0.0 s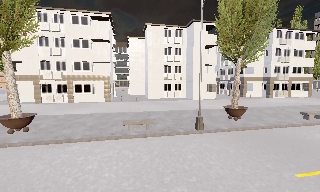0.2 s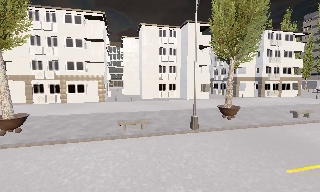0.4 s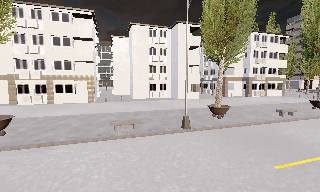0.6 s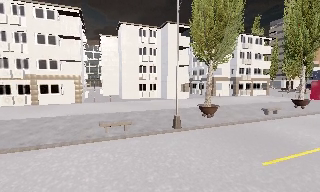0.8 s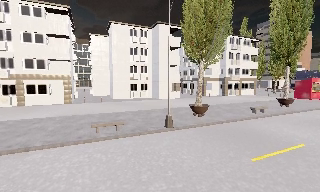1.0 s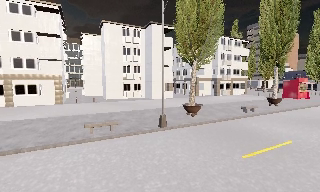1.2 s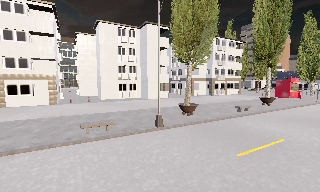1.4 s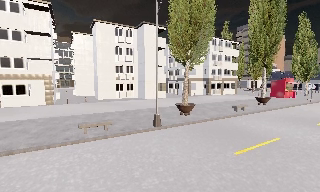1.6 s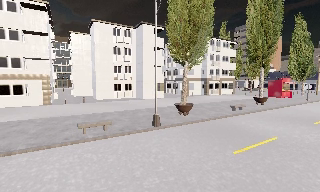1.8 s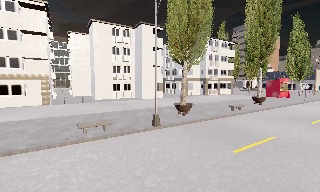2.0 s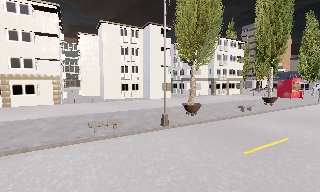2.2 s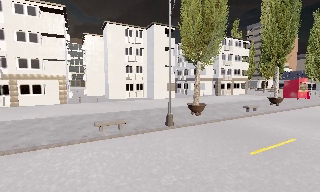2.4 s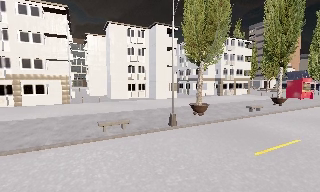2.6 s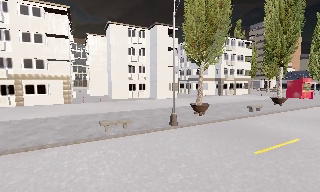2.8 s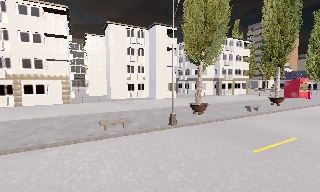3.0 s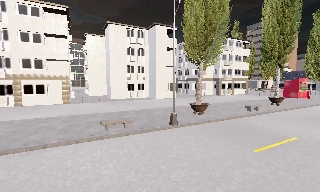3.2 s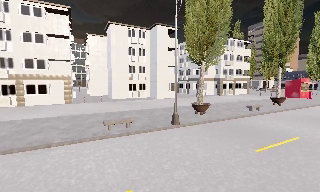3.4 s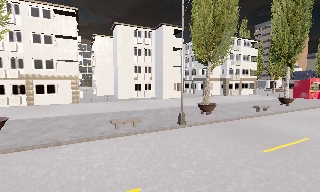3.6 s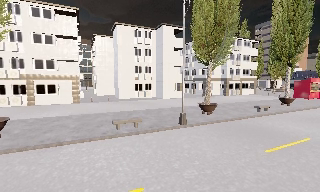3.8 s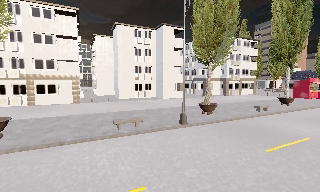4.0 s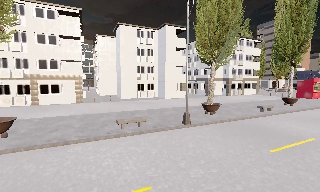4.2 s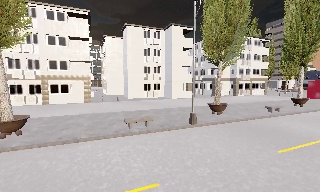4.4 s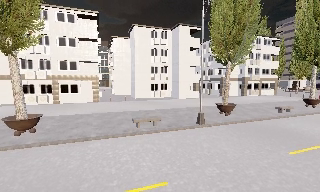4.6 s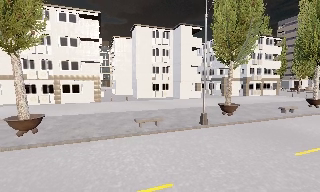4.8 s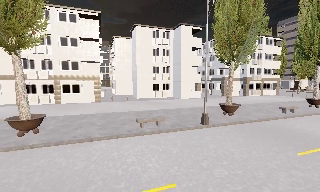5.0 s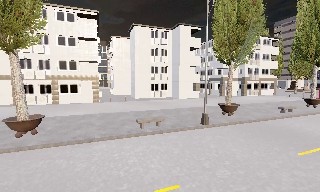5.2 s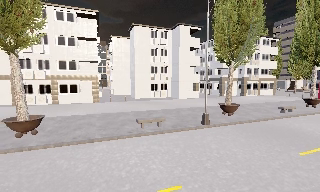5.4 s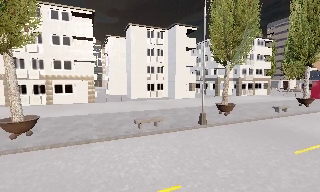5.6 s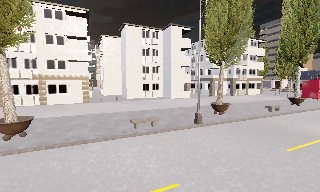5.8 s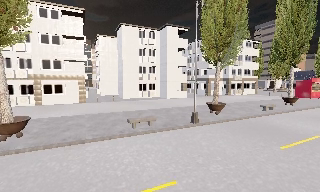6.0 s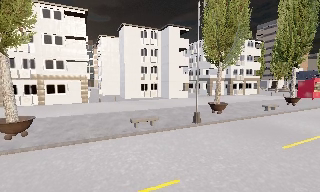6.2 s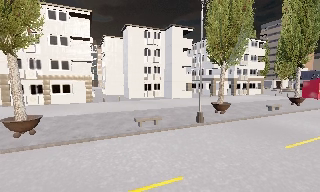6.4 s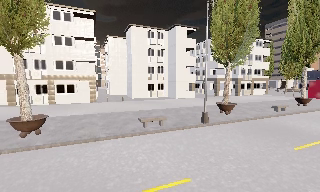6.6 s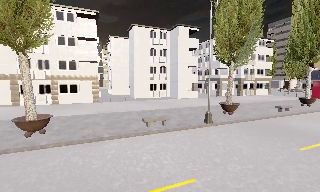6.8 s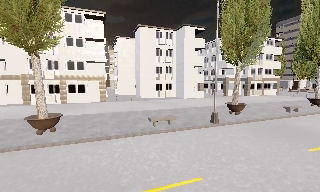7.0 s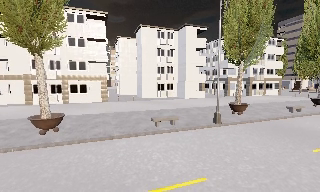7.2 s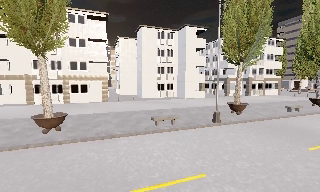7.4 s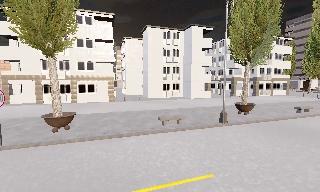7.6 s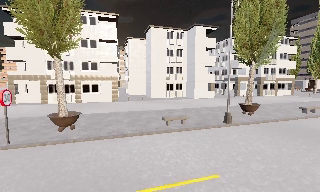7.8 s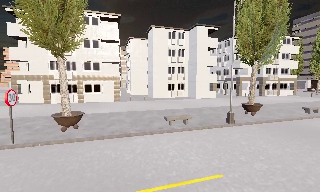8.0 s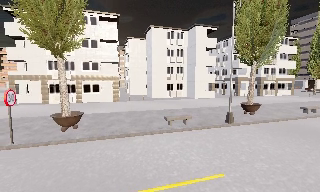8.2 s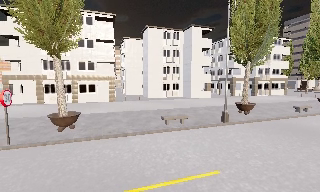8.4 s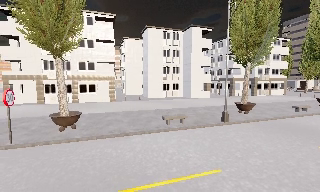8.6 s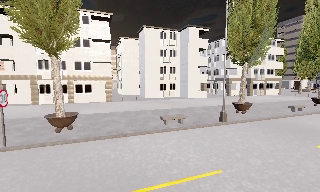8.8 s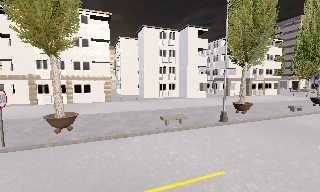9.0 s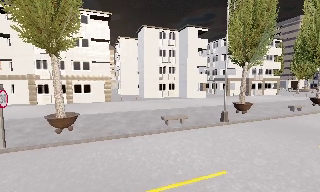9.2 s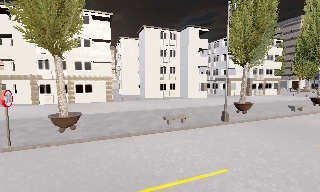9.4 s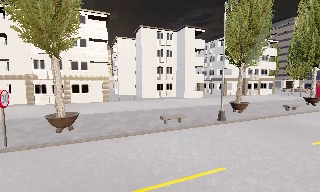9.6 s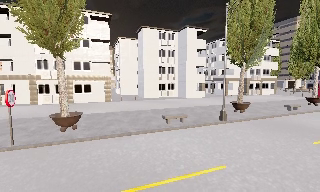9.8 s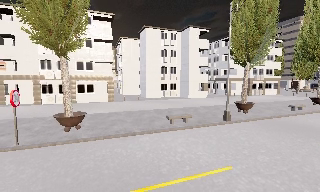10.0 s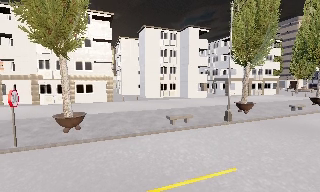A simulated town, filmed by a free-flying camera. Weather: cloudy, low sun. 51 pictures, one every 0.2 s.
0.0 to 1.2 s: The scene slides to the left, as the camera pans about 15 degrees to its right.
1.2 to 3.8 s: The camera travels to its left and backward, about 1 m, so close, fixed things drift to the right.
3.8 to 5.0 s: The camera travels to its left, about 0.5 m, so close, fixed things drift to the right.
5.0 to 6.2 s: The camera shifts only a little, or ends up much as it began.
6.2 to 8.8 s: The camera travels to its left, about 1 m, so close, fixed things drift to the right.
8.8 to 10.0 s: The camera shifts only a little, or ends up much as it began.
The film runs backward here.
